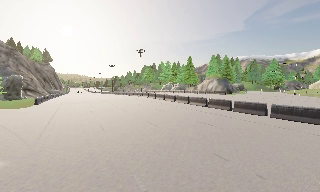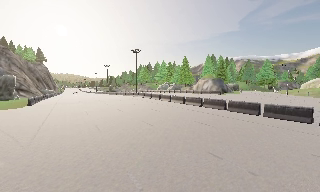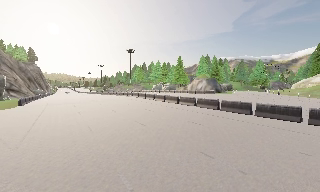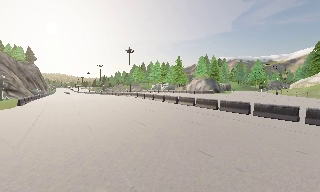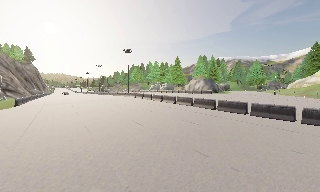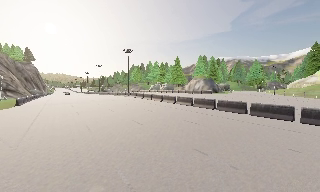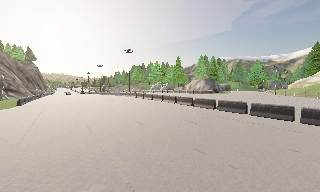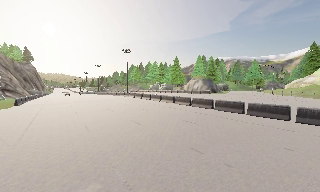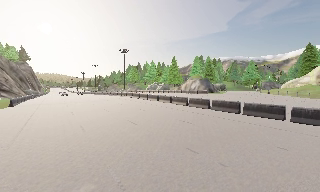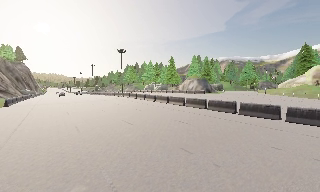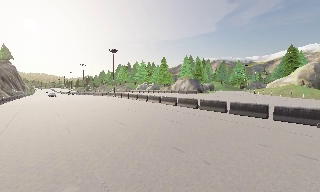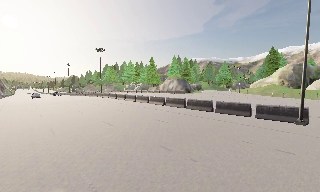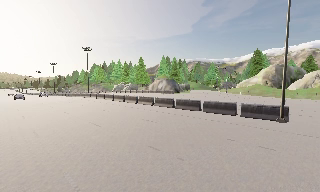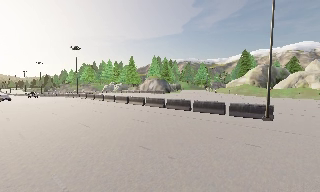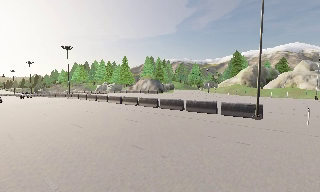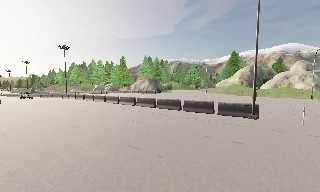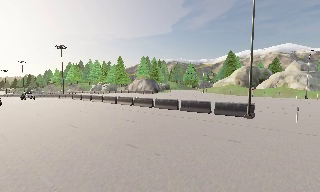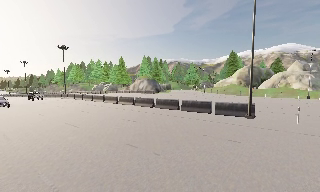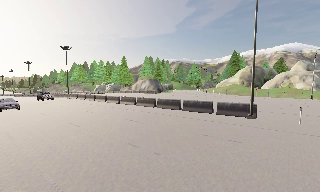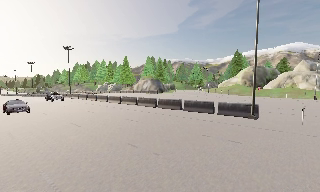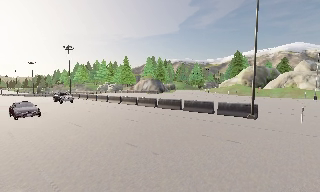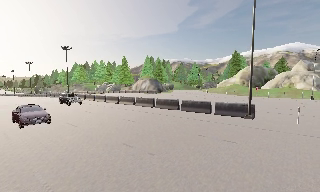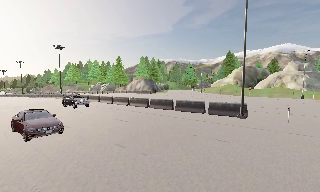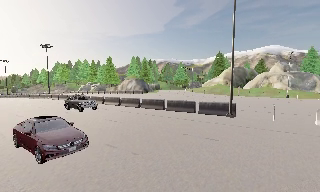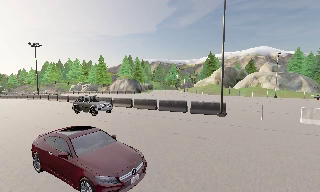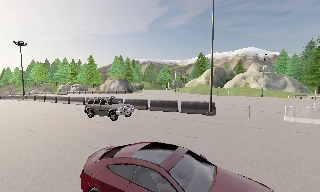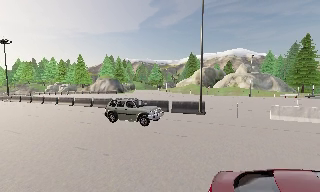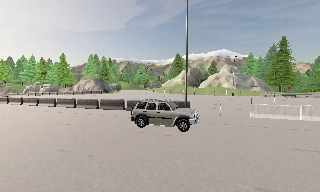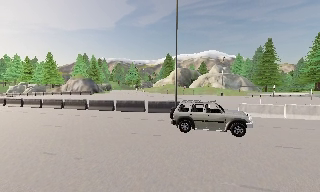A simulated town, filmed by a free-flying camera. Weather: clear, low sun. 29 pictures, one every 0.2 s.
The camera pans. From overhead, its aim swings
clockwise.
The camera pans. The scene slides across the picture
to the left.
0.0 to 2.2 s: The scene slides to the left, as the camera pans about 15 degrees to its right. It travels to its right and backward, about 1 m, so close, fixed things drift to the left.
2.2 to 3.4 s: The camera pans to its right, which is clockwise from overhead, by about 10 degrees.
3.4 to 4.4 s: The camera shifts only a little, or ends up much as it began.
4.4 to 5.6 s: The camera pans to its right, which is clockwise from overhead, by about 20 degrees.
The film runs forward here.
